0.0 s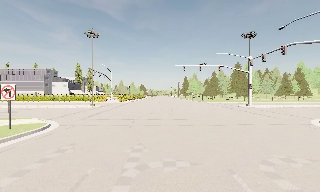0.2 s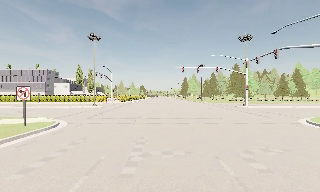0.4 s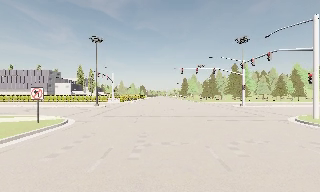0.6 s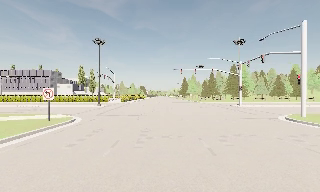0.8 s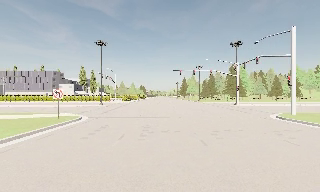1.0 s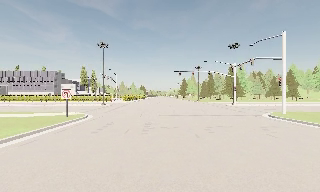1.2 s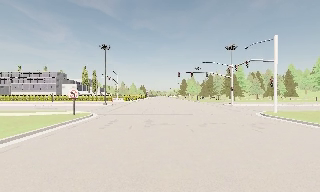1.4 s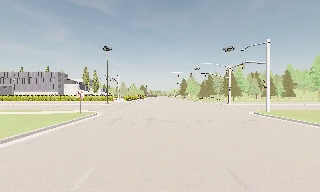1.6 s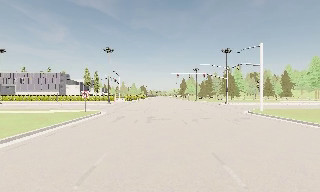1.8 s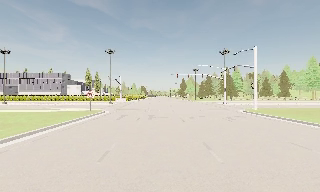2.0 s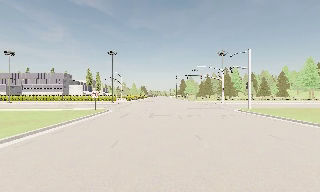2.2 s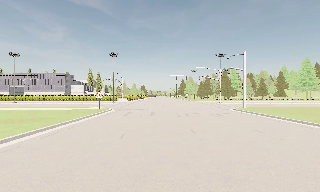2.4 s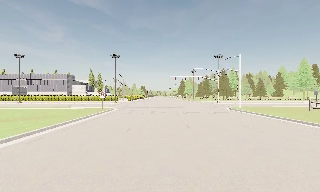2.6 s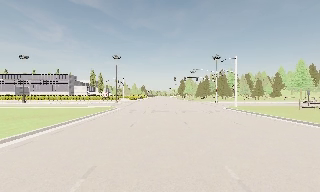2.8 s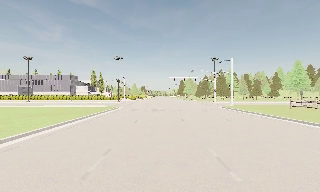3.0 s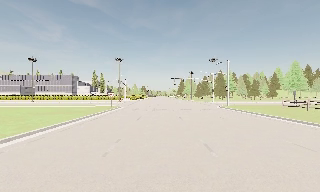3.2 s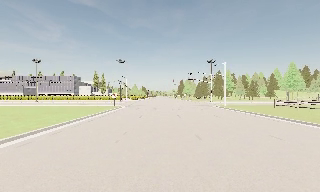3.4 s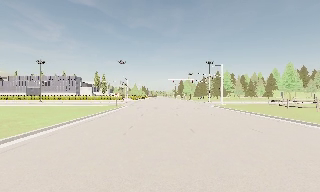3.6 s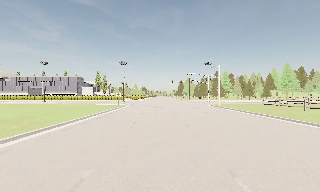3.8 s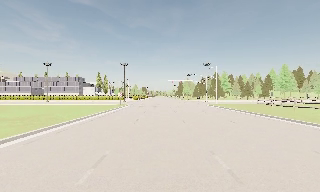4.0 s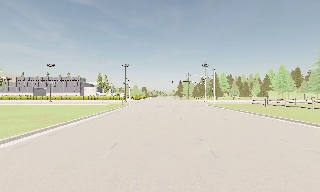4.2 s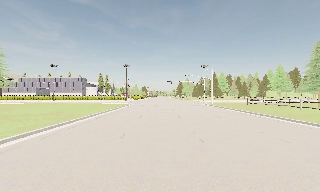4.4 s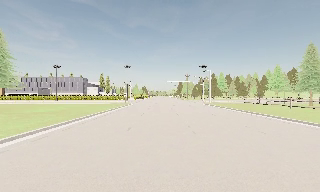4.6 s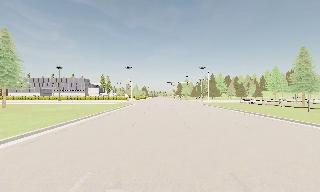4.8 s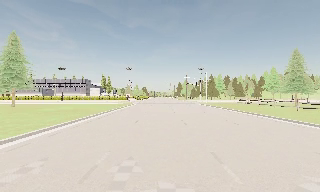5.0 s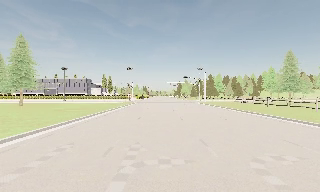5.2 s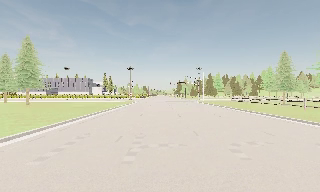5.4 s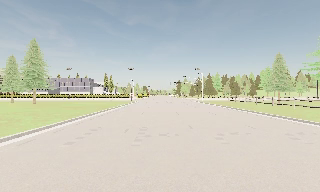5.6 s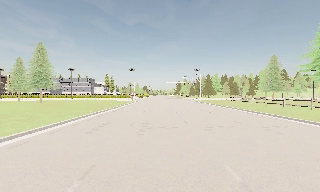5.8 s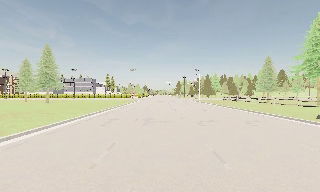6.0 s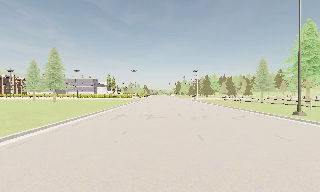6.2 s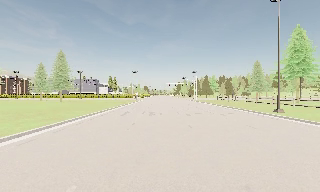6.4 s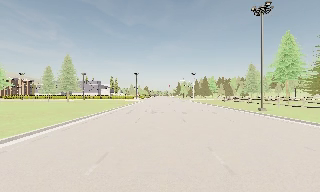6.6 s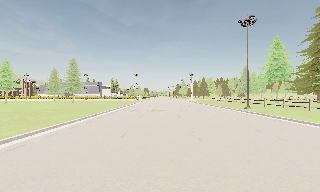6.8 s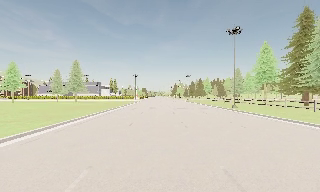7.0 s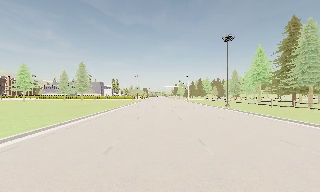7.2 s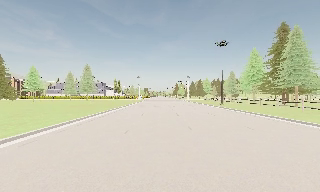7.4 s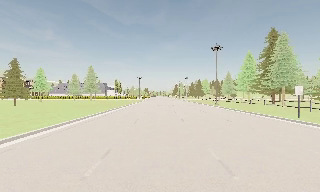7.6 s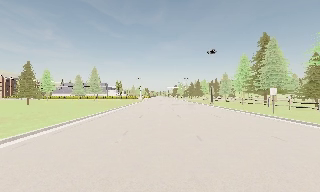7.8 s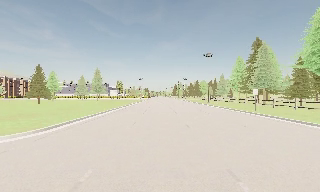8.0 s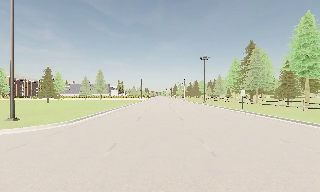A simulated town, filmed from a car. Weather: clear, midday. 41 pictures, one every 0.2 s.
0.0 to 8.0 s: The camera travels backward, about 70 m, so what stands in front gets smaller. It gains speed.
The film runs backward here.
